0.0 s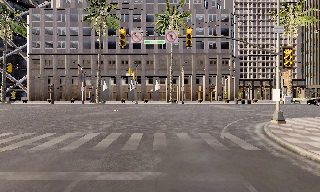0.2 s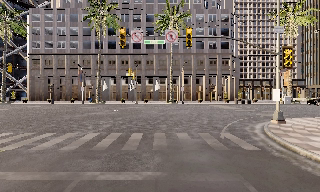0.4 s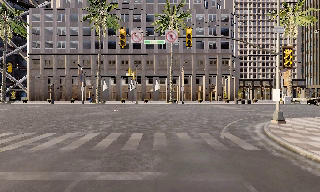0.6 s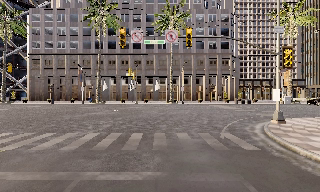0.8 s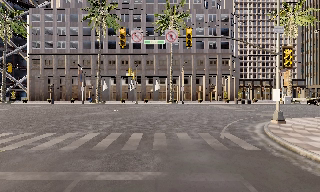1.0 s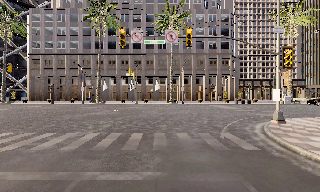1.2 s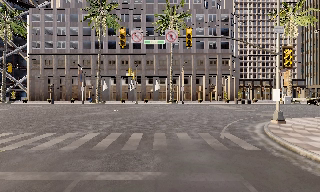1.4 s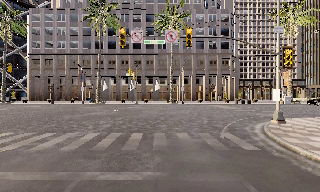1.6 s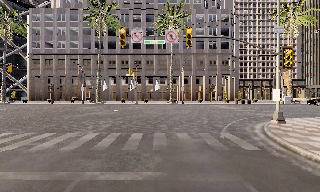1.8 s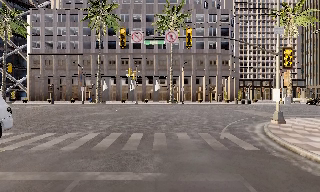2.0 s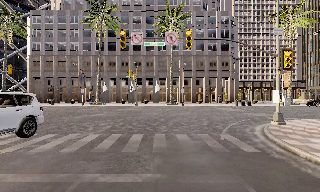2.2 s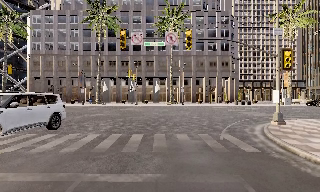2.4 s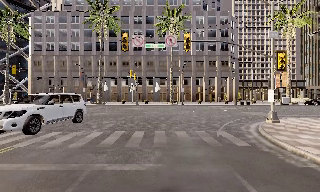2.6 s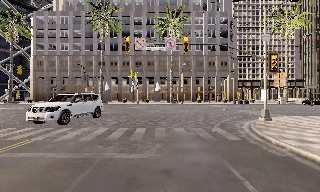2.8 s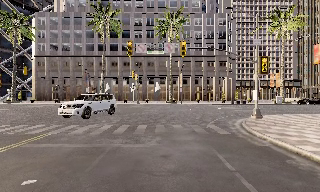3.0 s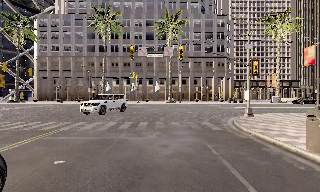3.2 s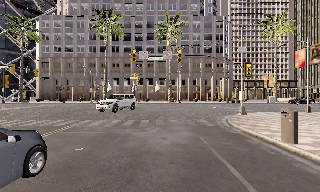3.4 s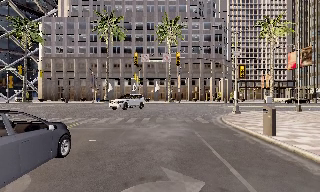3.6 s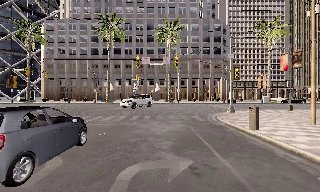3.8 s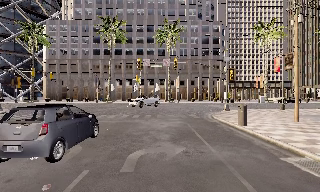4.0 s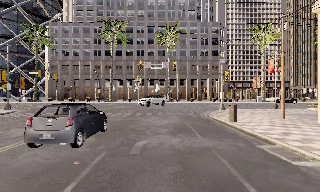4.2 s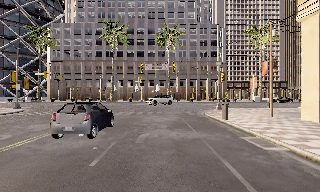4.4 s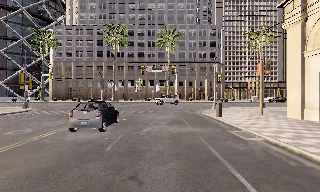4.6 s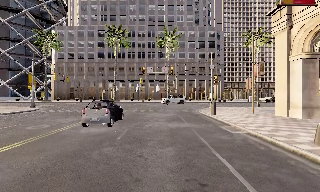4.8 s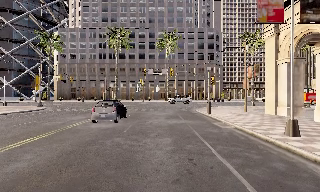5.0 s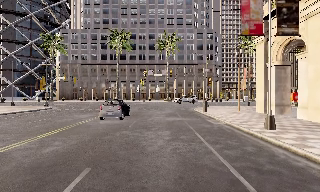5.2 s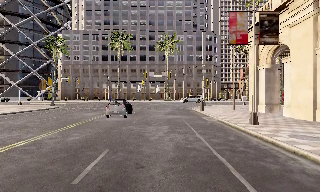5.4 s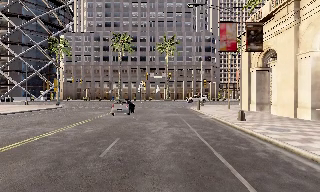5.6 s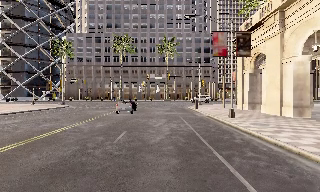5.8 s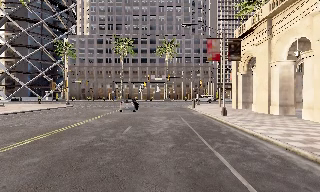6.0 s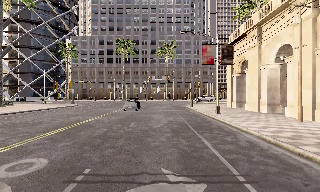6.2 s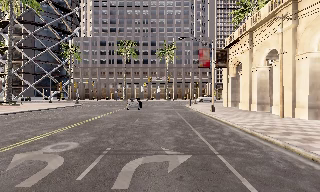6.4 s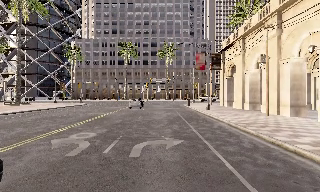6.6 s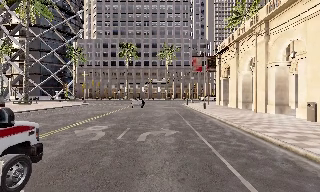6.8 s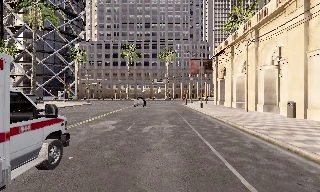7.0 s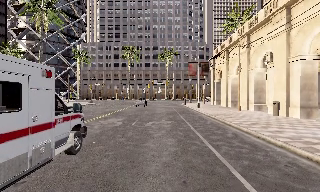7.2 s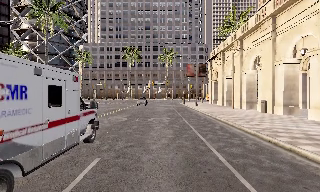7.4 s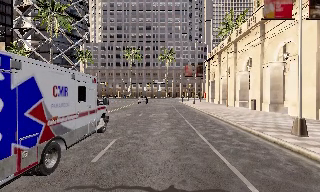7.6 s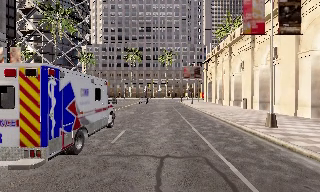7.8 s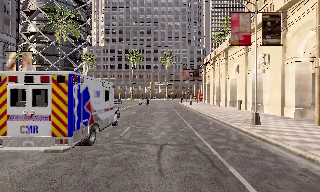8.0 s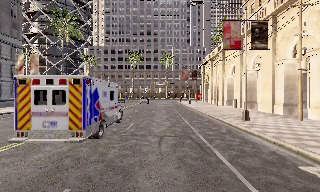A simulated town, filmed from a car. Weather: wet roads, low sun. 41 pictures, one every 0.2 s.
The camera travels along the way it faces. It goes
backward.
0.0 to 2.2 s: The camera keeps its place and its aim.
2.2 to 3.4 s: The camera travels backward, about 5 m, so what stands in front gets smaller. It gains speed.
3.4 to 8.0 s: The camera travels backward, about 30 m, so what stands in front gets smaller.
The film runs backward here.
